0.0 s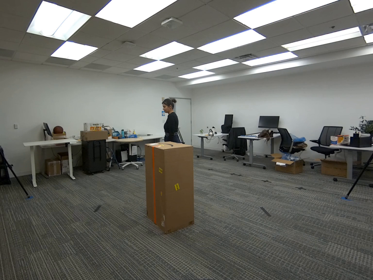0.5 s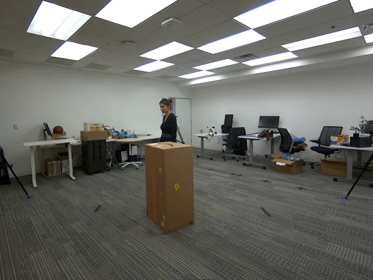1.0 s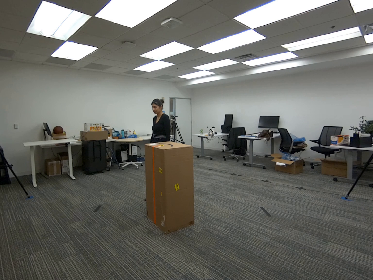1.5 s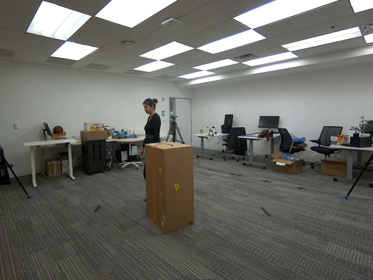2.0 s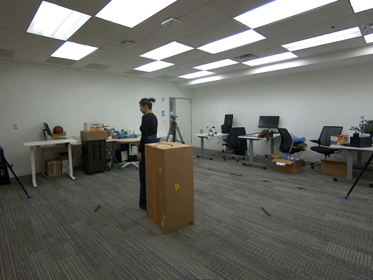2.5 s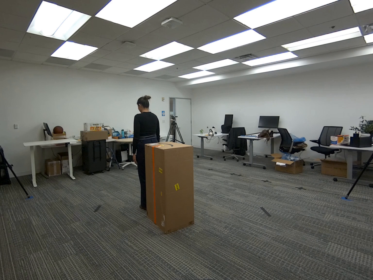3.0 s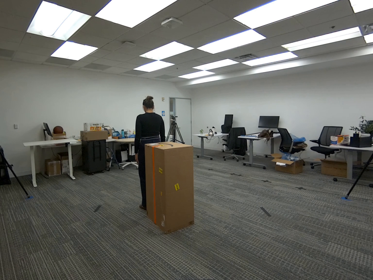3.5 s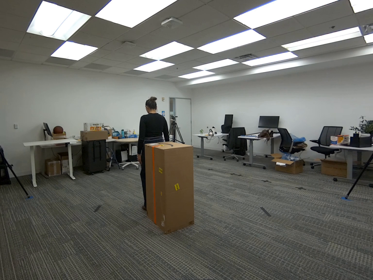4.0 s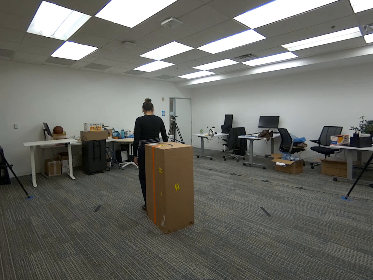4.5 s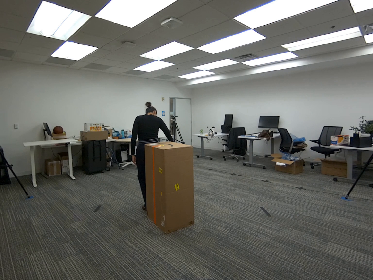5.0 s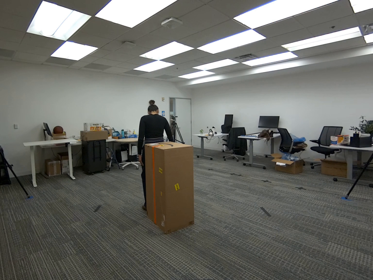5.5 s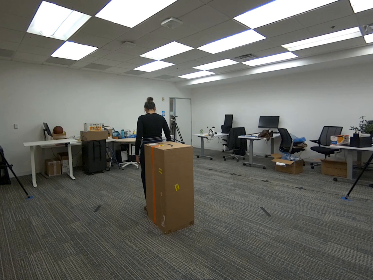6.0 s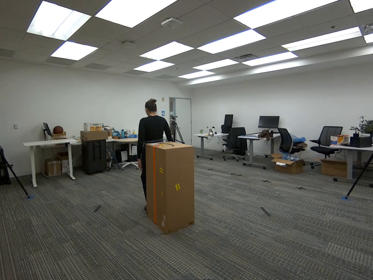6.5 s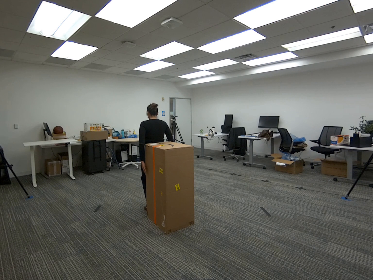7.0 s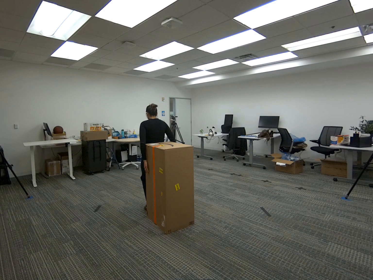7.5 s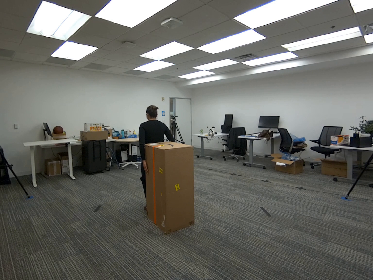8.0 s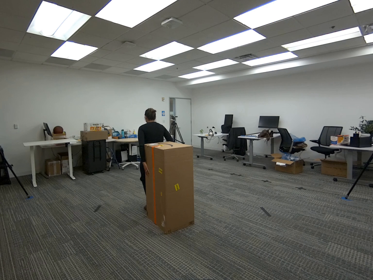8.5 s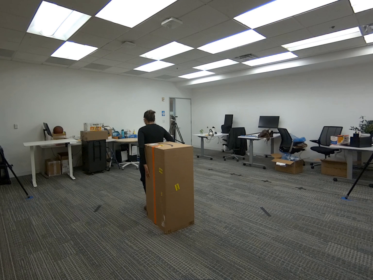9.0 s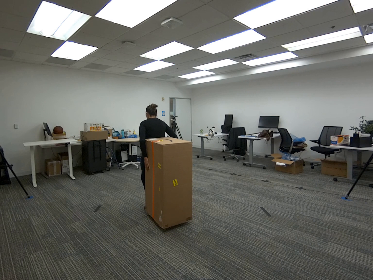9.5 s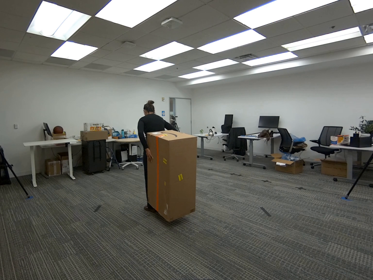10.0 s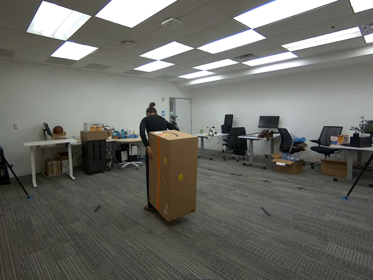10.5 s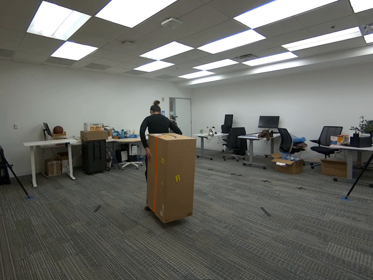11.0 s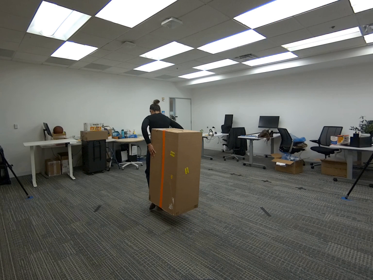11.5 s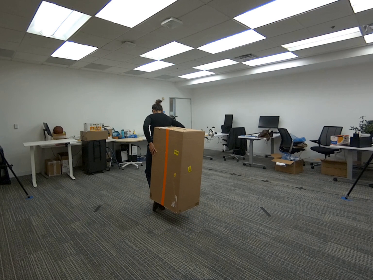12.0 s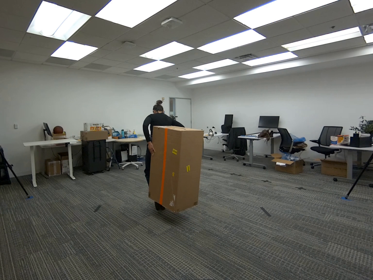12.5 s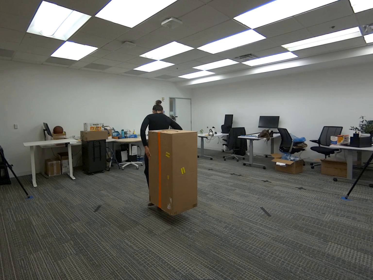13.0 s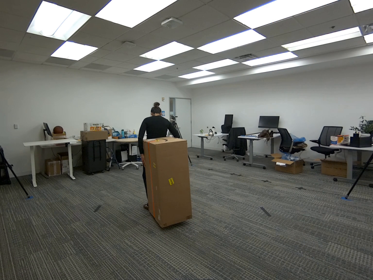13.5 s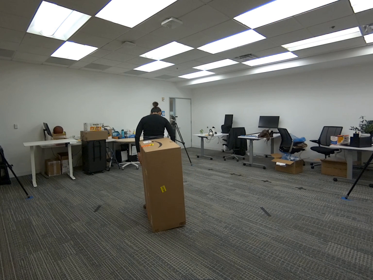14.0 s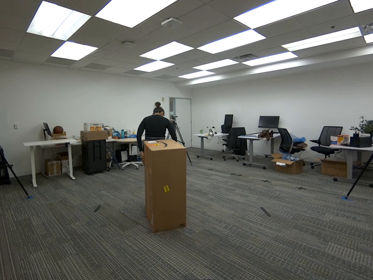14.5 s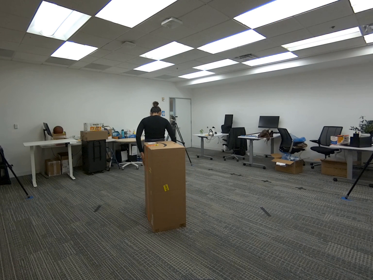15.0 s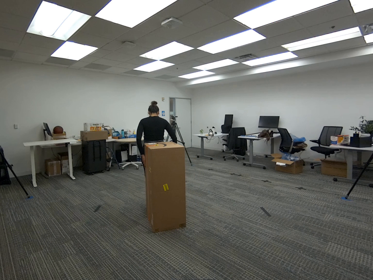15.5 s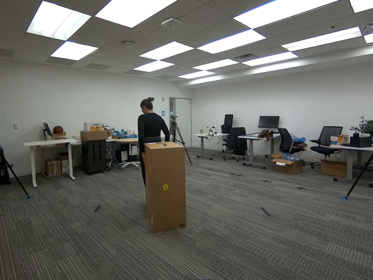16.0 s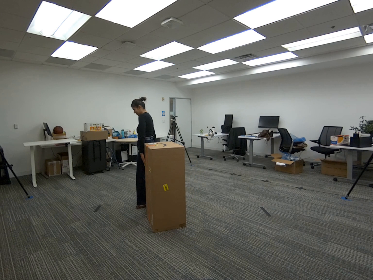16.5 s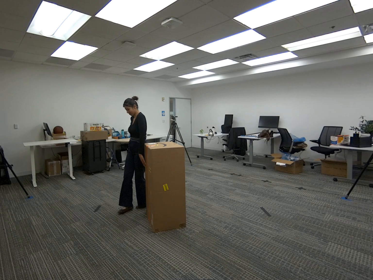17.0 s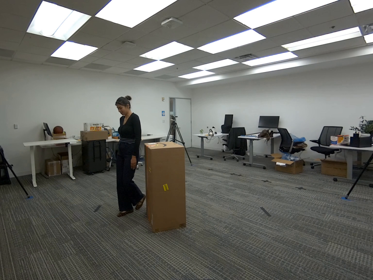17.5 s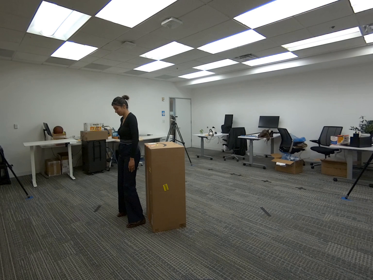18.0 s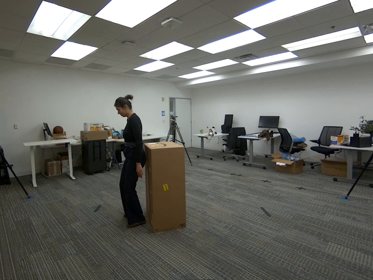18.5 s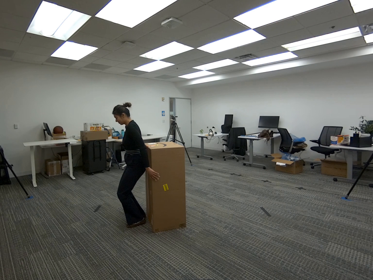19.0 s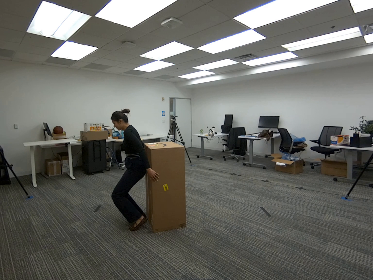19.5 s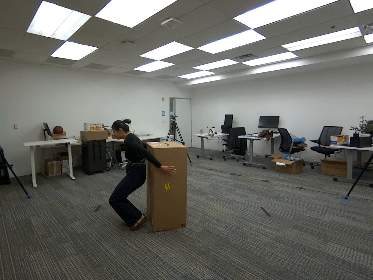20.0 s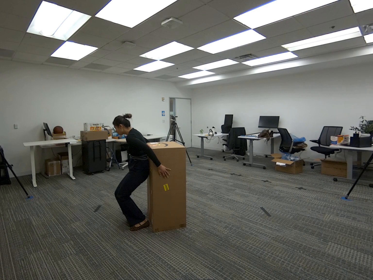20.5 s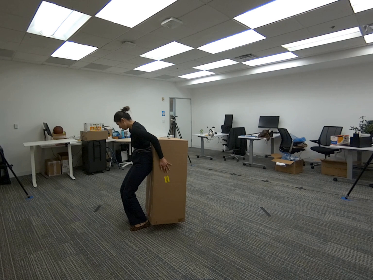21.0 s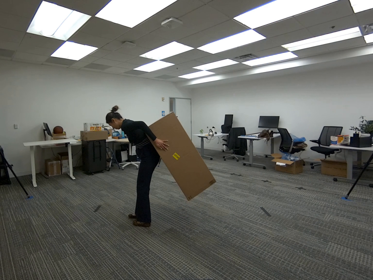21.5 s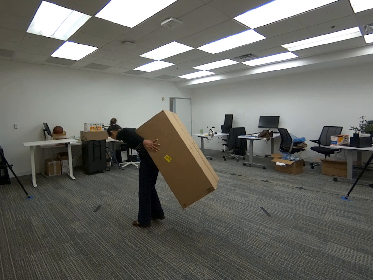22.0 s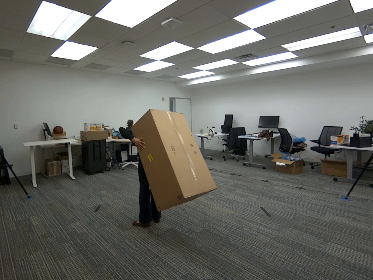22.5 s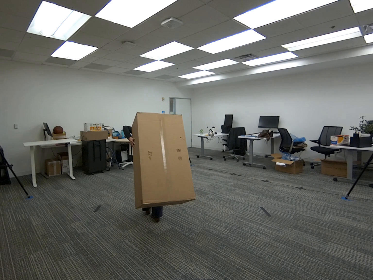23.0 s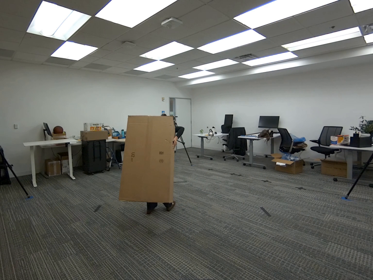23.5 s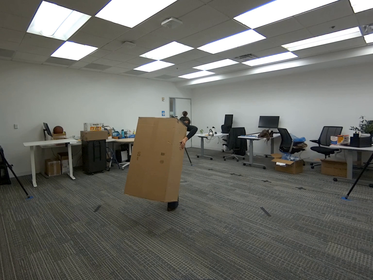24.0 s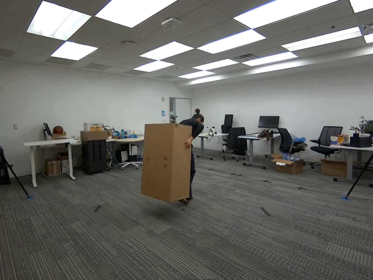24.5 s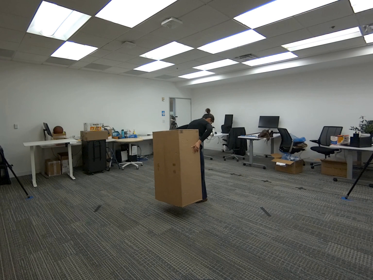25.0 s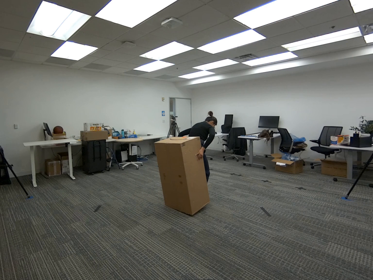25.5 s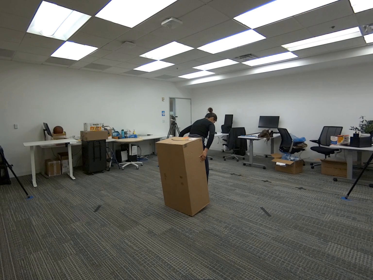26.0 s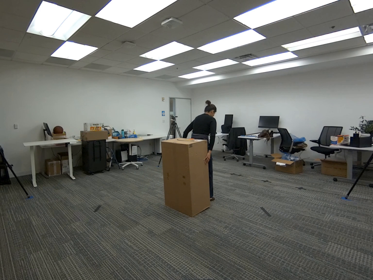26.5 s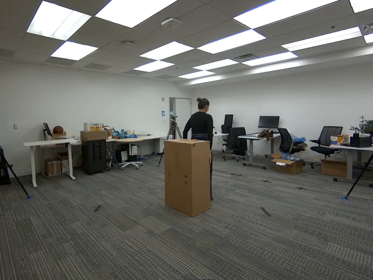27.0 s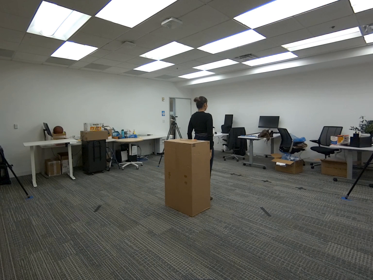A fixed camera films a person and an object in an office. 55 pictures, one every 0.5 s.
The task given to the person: Walk to the giant cardboard box and stand with your back facing it so the box touches your back. Bend your knees slightly and lift the box by pressing it against your back while using both hands to hold it in place. Walk a few steps while maintaining your grip on the box, then lower it and place it back on the ground.
